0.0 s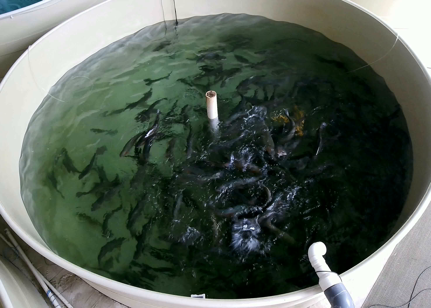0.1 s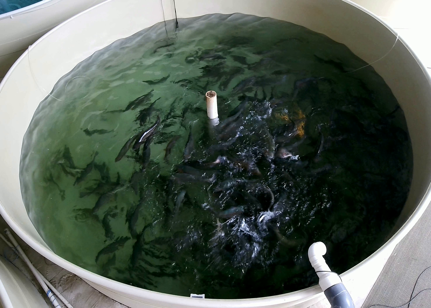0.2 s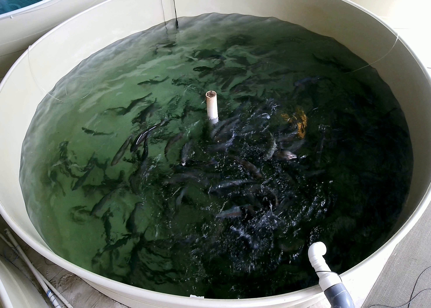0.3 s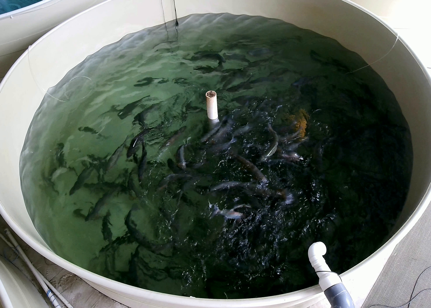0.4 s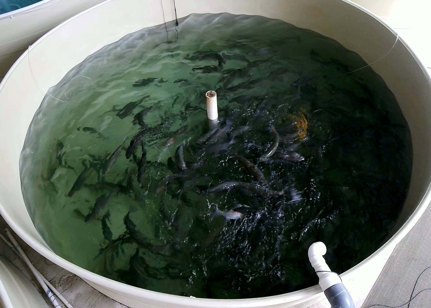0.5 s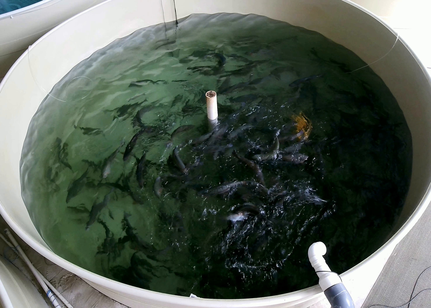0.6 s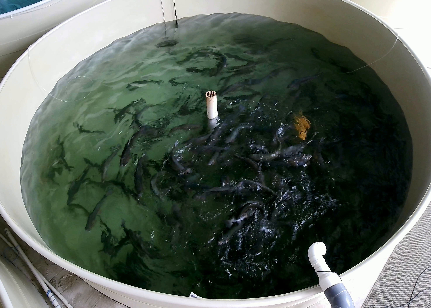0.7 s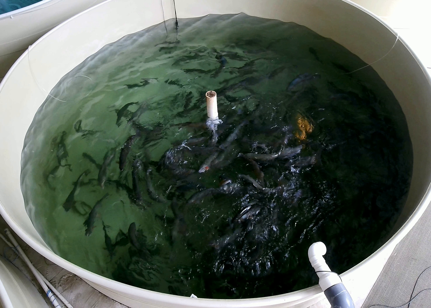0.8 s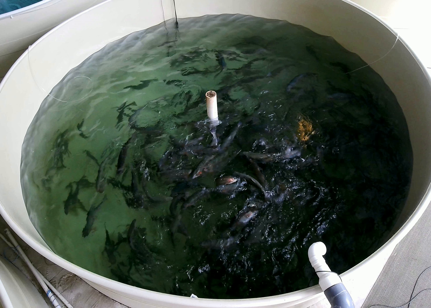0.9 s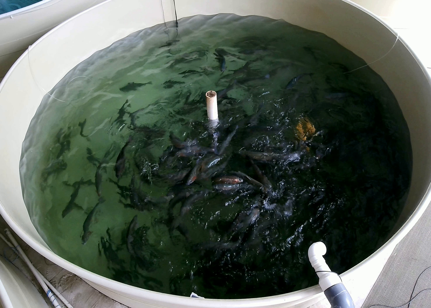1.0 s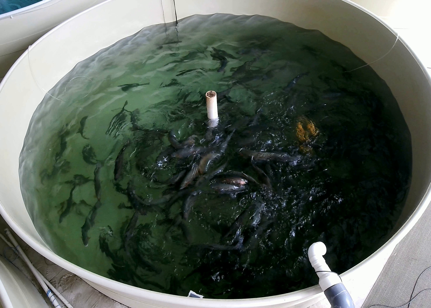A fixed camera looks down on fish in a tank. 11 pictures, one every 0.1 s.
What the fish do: Strong feeding.
